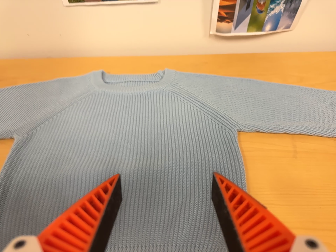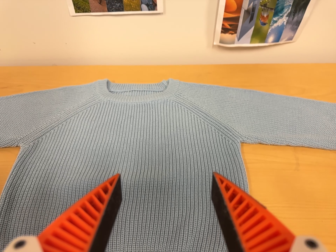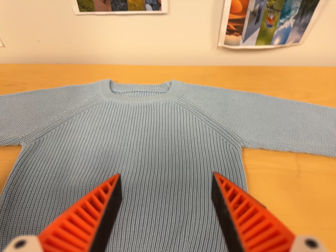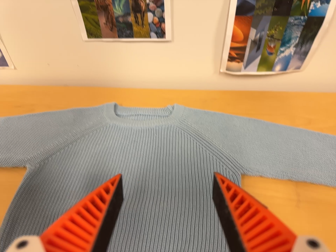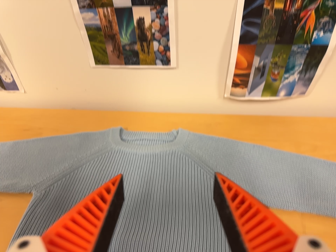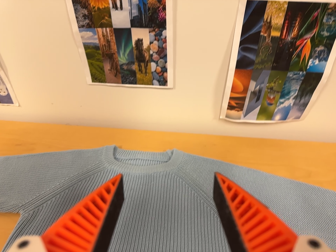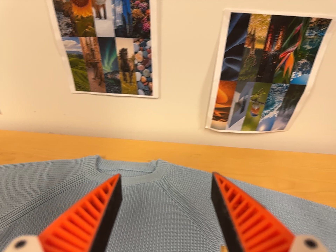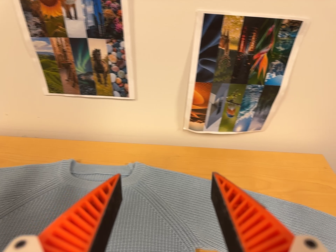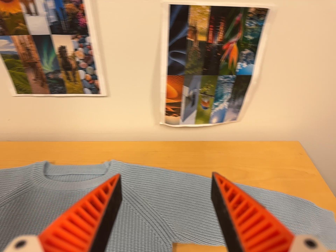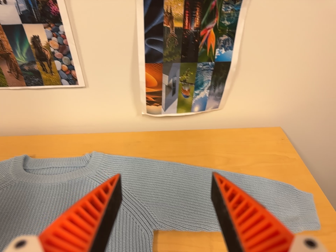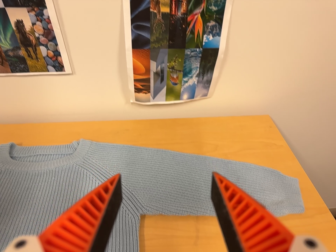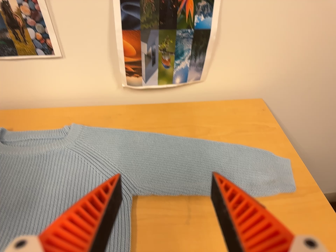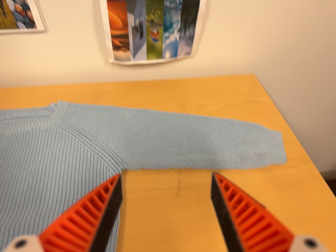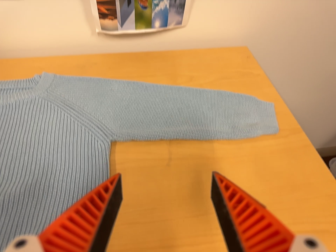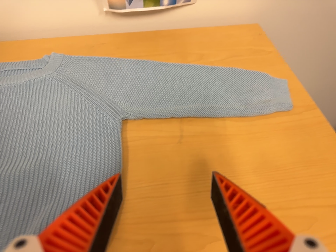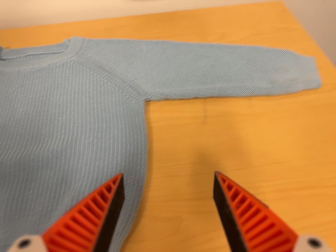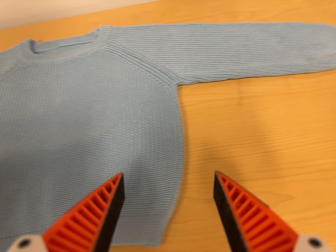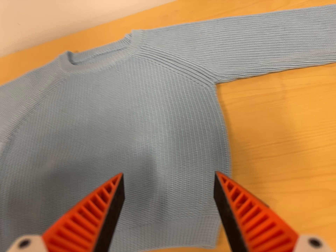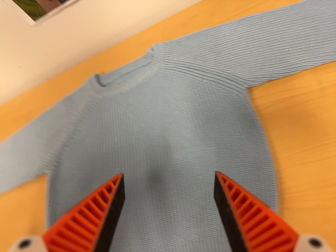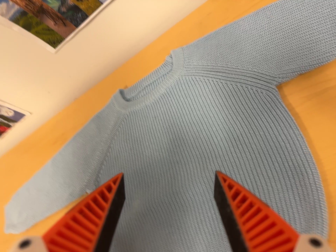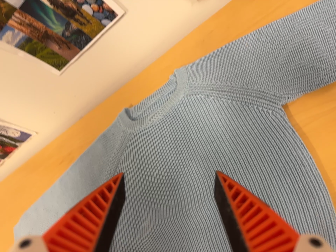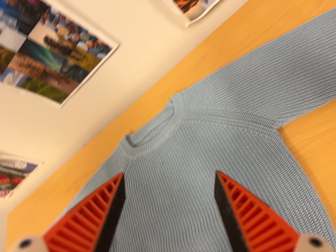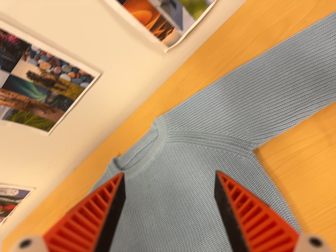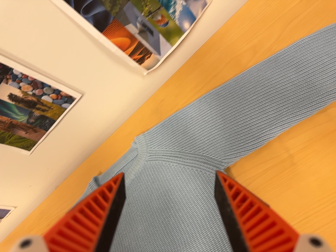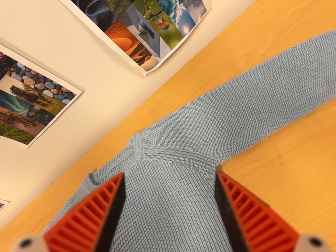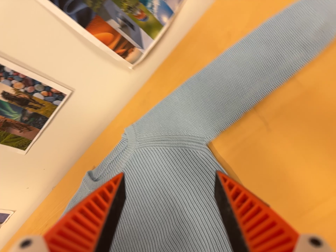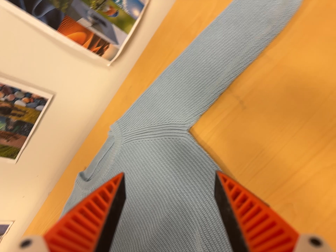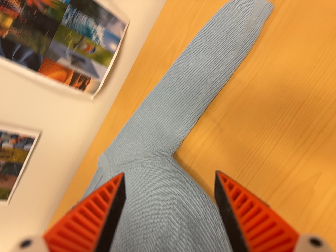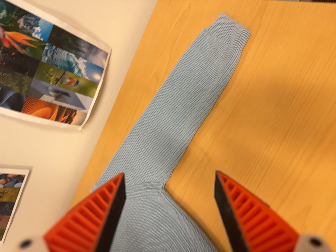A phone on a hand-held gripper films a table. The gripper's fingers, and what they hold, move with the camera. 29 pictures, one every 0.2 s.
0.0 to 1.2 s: The camera travels toward the top of its view, about 12 cm, so close, fixed things drift downward. Its aim tips toward the top of its view by about 10 degrees, and the scene shifts downward.
1.2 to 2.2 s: The camera travels to its right and toward the bottom of its view, about 12 cm, so close, fixed things drift to the left.
2.2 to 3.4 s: The camera swings to its left by about 15 degrees, and the scene slides to the right. It travels toward the bottom of its view and to its left, about 10 cm, so close, fixed things drift upward. Its aim tips toward the bottom of its view by about 15 degrees, and the scene shifts upward. It rolls about its line of sight by about 10 degrees, and the scene rotates counterclockwise.
3.4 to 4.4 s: The scene slides to the right, as the camera pans about 15 degrees to its left. It travels toward the top of its view, about 16 cm, so close, fixed things drift downward. It rolls about its line of sight by about 25 degrees, and the scene rotates counterclockwise.
4.4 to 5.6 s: The camera travels to its right, about 14 cm, so close, fixed things drift to the left. Its aim tips toward the top of its view by about 10 degrees, and the scene shifts downward. It rolls about its line of sight by about 20 degrees, and the scene rotates counterclockwise.
The film runs forward here.
